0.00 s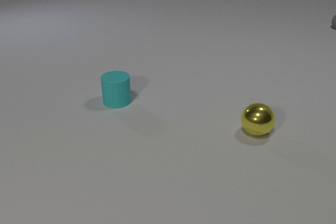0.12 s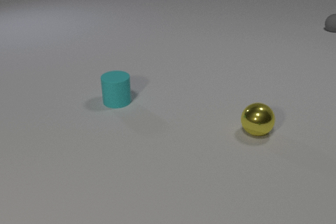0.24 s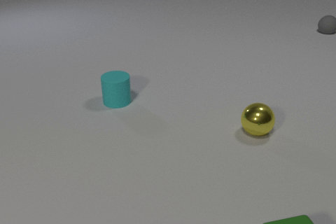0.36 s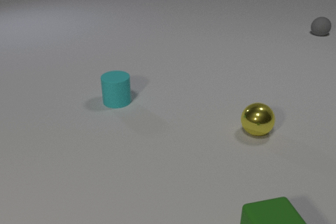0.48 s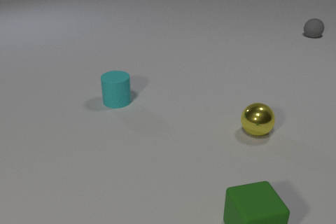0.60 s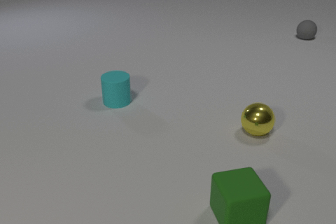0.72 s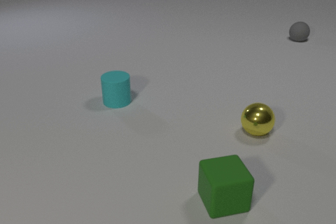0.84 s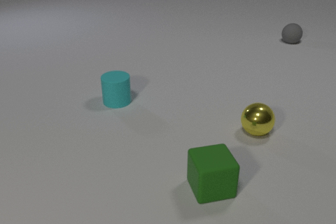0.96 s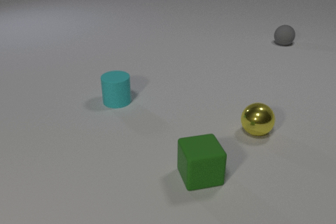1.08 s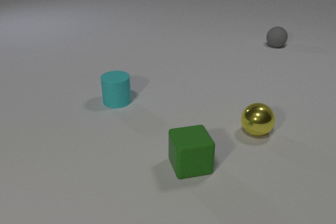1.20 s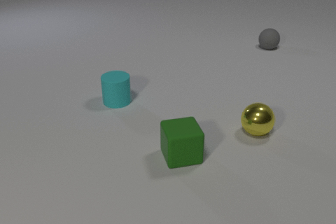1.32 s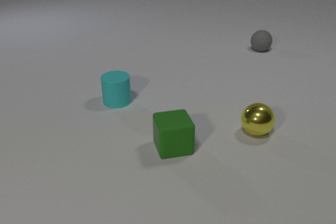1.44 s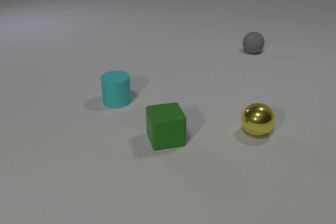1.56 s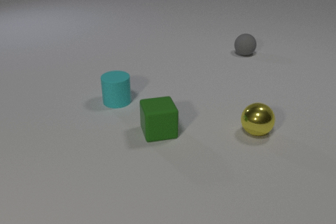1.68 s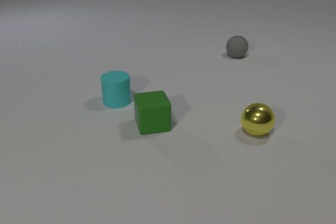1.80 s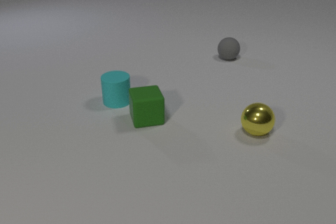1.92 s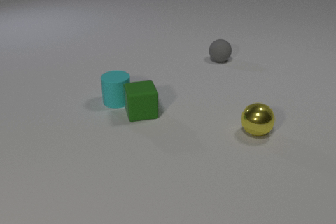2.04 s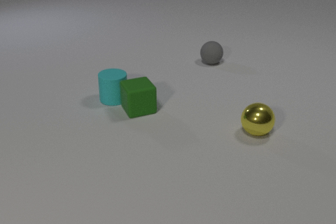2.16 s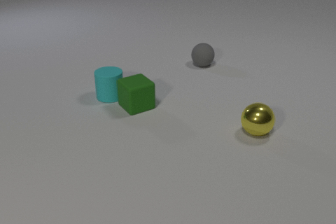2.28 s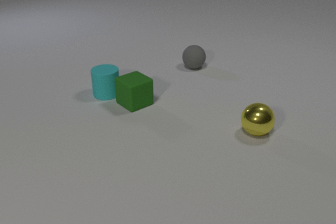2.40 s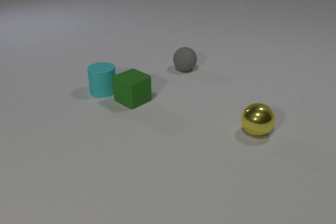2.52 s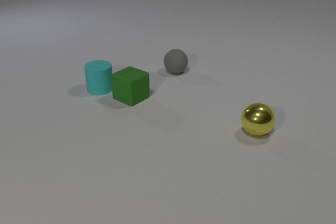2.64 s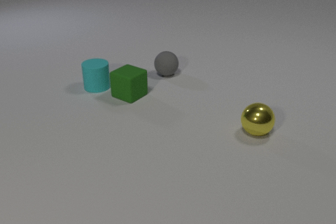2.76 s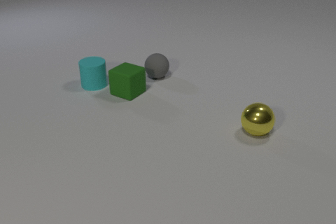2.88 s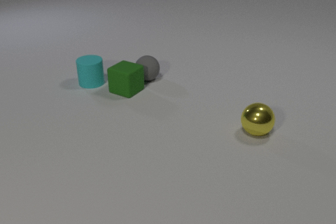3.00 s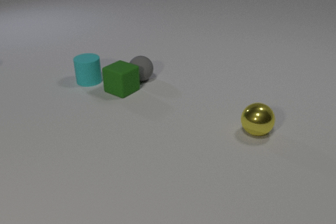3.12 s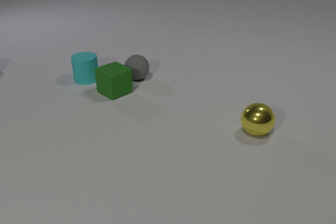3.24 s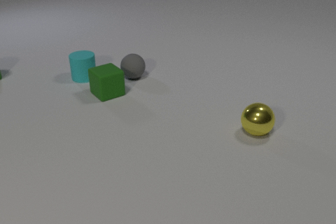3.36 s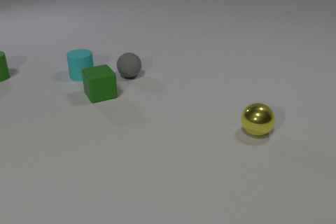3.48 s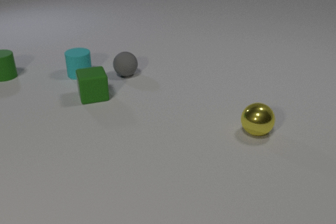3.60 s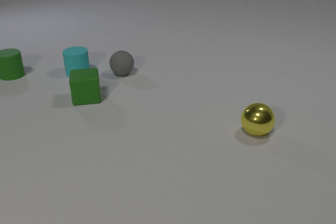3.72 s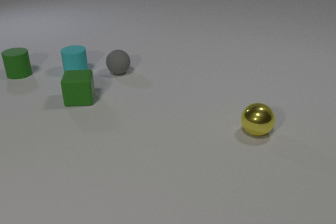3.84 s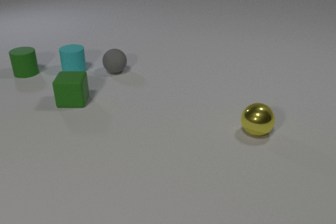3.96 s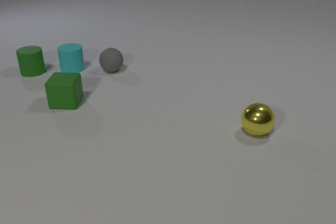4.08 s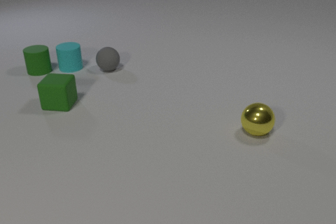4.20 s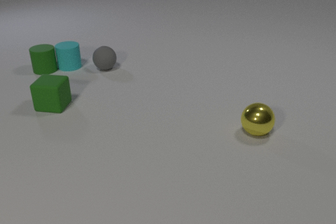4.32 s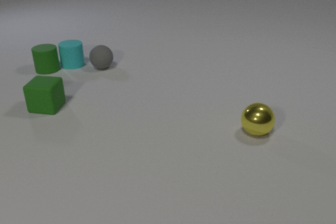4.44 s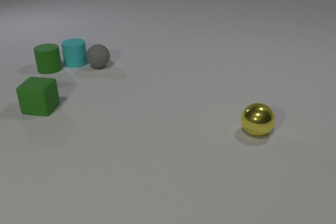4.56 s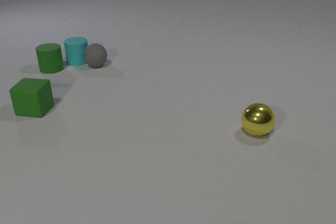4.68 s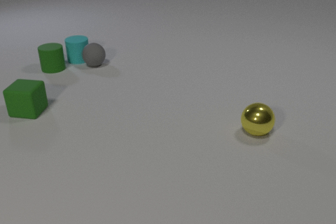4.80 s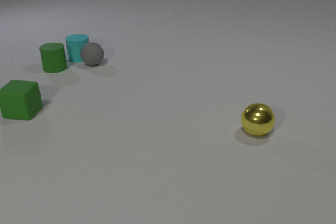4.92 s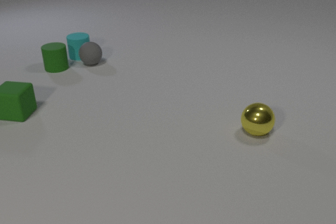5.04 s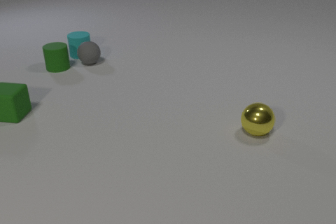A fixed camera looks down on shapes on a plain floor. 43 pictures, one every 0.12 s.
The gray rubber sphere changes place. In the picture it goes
to the left.
The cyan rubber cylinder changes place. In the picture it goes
away from the camera.
0.00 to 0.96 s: The green rubber cube comes in at the bottom edge, slides away from the camera and to the left. The gray rubber sphere rolls toward the camera and to the left.
0.96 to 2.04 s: The green rubber cube slides away from the camera and to the left. The gray rubber sphere rolls to the left and toward the camera. The green rubber cube and the cyan rubber cylinder collide.
2.04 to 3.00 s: The green rubber cube slides away from the camera, spins counterclockwise seen from above by about 30 degrees, its near face sliding to the right. The cyan rubber cylinder slides away from the camera and to the left. The gray rubber sphere rolls to the left and toward the camera. The green rubber cube and the gray rubber sphere collide.
3.00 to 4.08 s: The green rubber cube slides to the left, spins clockwise seen from above by about 60 degrees, its near face sliding to the left. The cyan rubber cylinder slides away from the camera and to the left. The green rubber cylinder comes in at the left edge, slides to the right. The gray rubber sphere rolls to the left and away from the camera.
4.08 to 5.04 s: The green rubber cube slides to the left. The cyan rubber cylinder slides away from the camera. The green rubber cylinder slides to the right. The gray rubber sphere rolls away from the camera and to the left. The cyan rubber cylinder and the green rubber cylinder collide. The cyan rubber cylinder and the gray rubber sphere collide.
What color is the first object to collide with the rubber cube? cyan.
What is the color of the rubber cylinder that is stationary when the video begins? cyan.
How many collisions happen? 4.
